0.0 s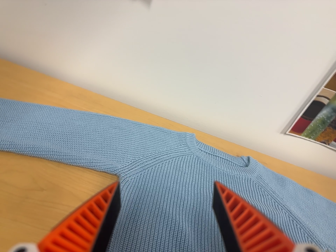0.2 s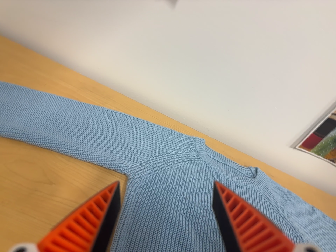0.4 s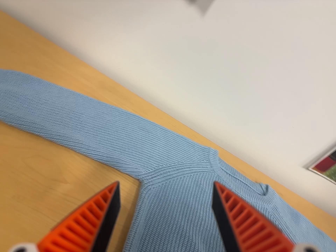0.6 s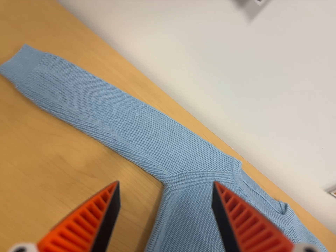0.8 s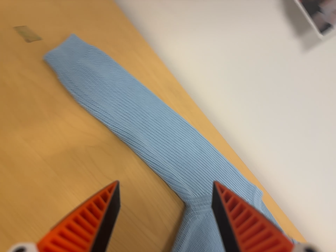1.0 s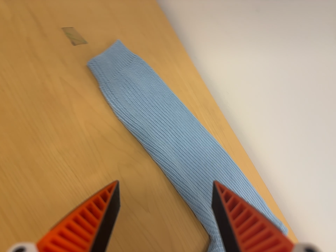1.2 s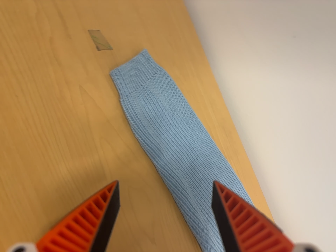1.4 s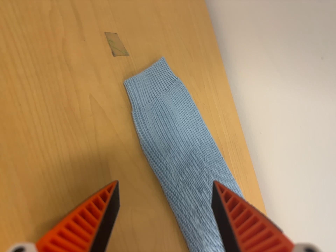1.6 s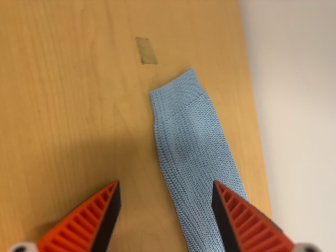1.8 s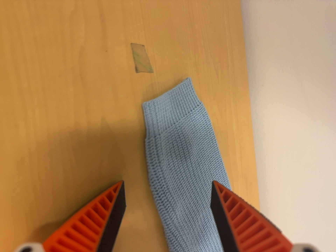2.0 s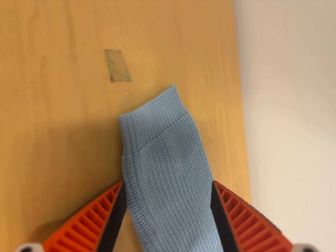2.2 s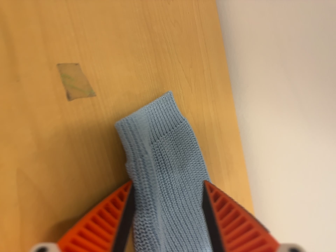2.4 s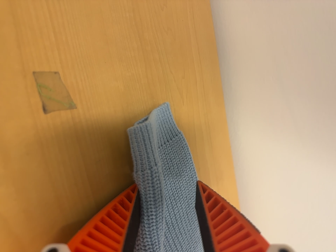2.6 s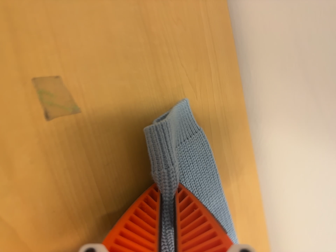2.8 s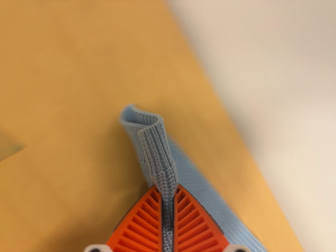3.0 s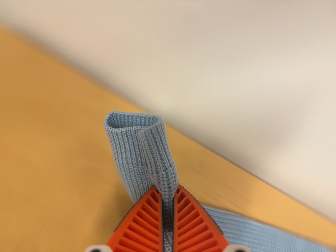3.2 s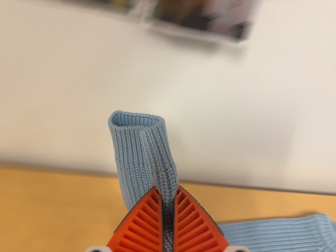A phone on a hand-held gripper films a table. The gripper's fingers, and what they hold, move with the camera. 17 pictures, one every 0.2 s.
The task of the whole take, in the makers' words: left arm across.
0.0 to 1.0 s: The camera travels to its left and toward the top of its view, about 20 cm, so close, fixed things drift to the right. It rolls about its line of sight by about 40 degrees, and the scene rotates clockwise.
1.0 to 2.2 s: The camera travels forward and toward the top of its view, about 18 cm, so what stands in front looms larger. It rolls about its line of sight by about 20 degrees, and the scene rotates clockwise.
2.2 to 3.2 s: The camera pans to its left by about 10 degrees. It travels to its right, about 32 cm, so close, fixed things drift to the left. It rolls about its line of sight by about 70 degrees, and the scene rotates counterclockwise.
The film runs forward here.
